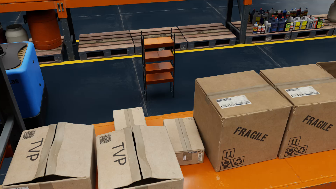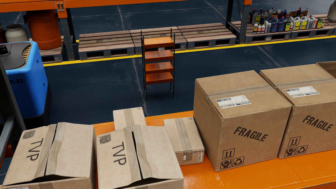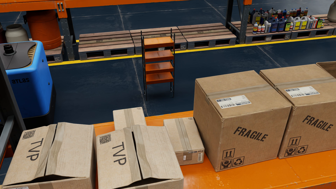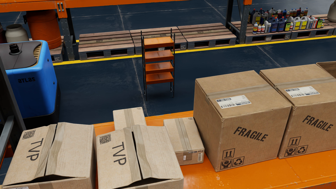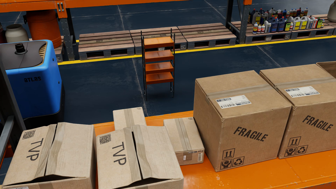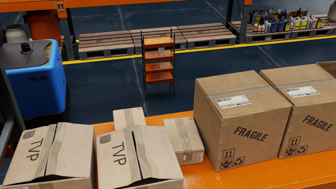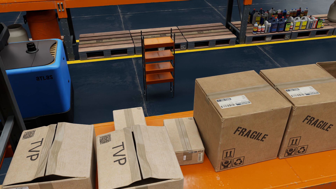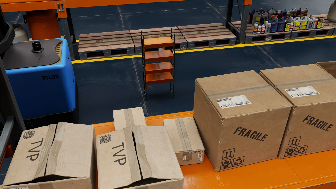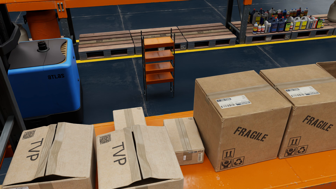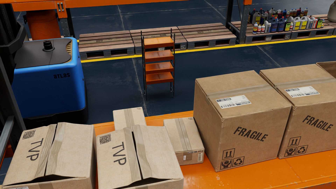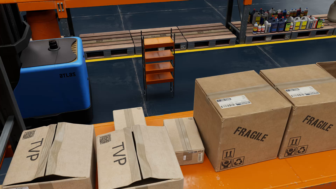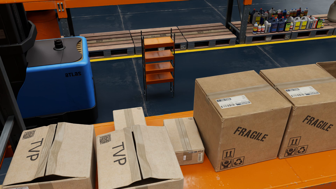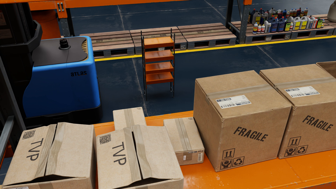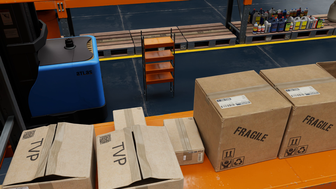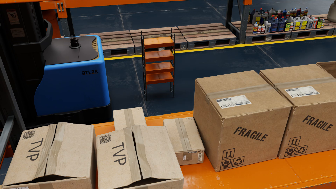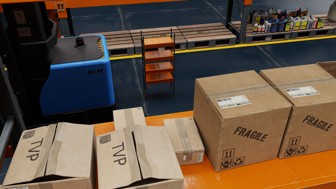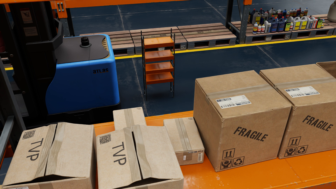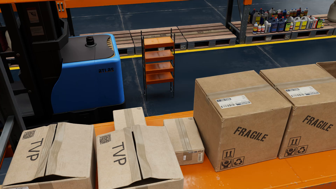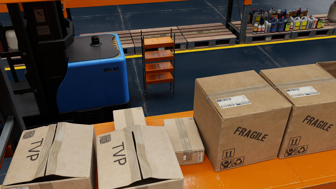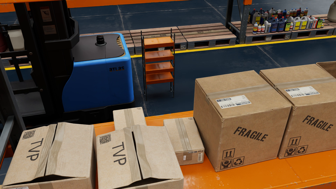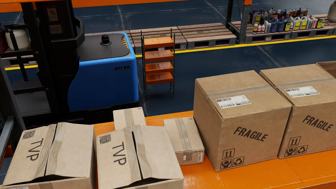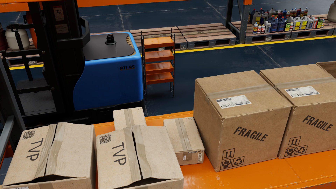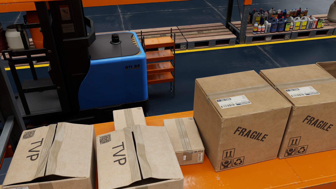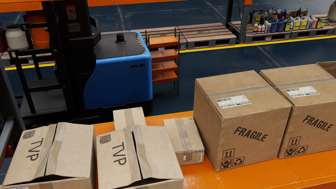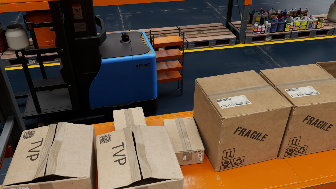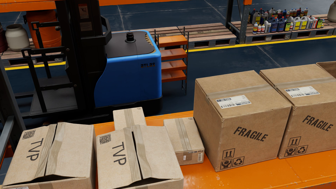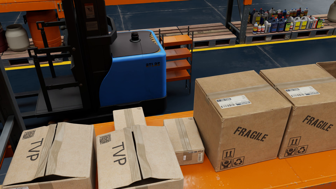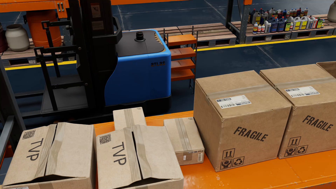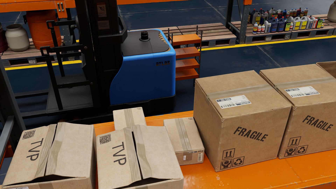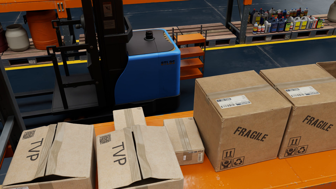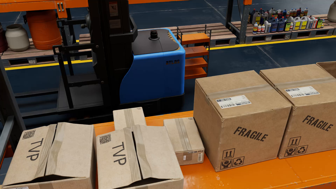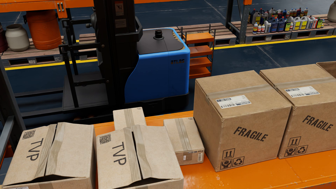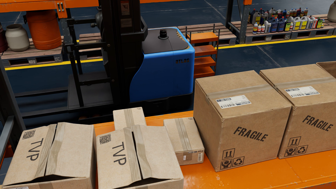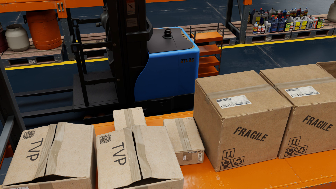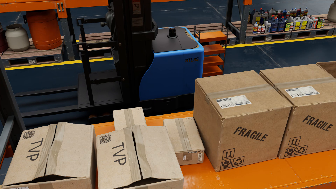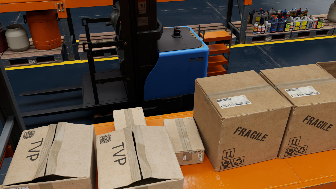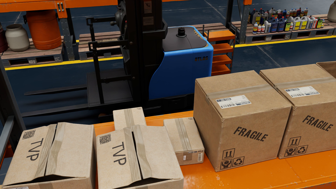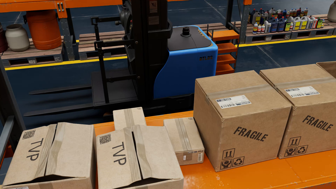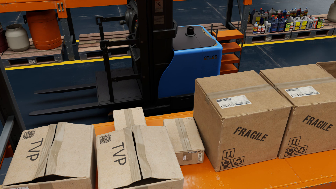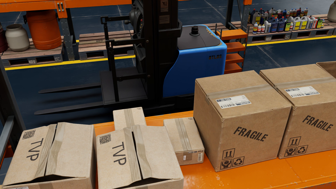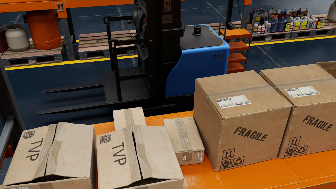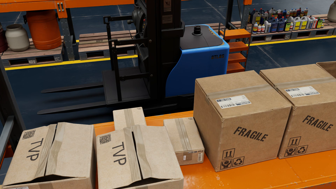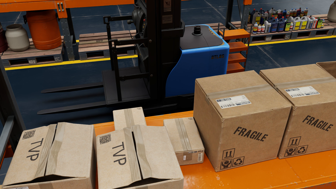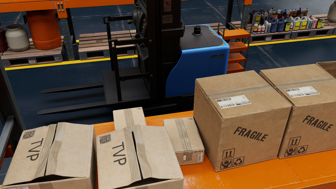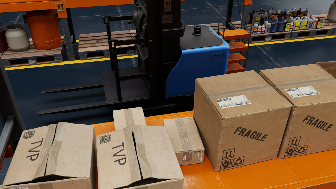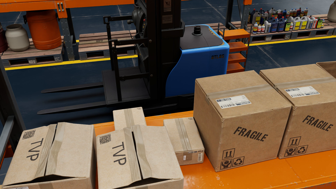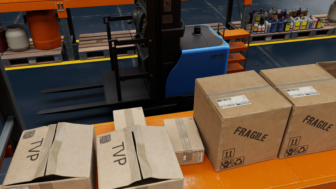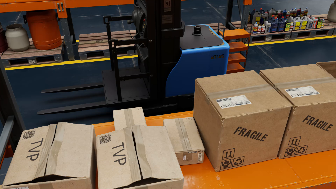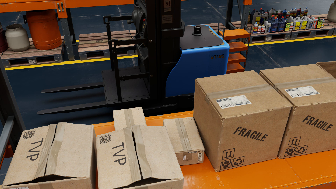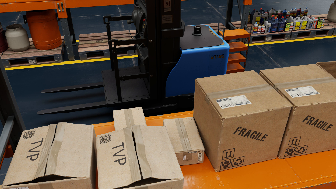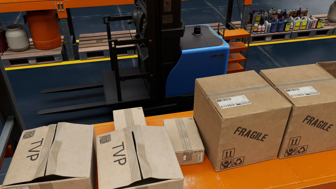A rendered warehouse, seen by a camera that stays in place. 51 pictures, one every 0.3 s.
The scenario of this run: A forklift runs into an object in its way.
